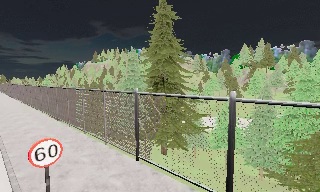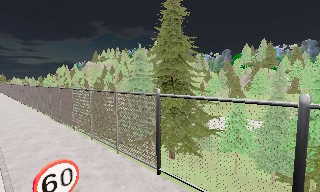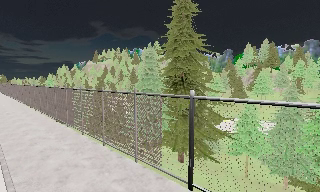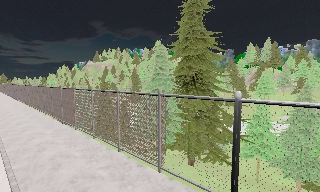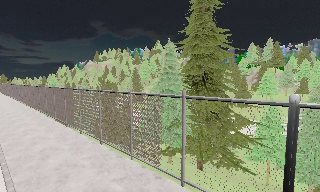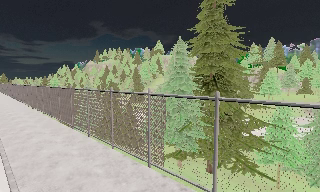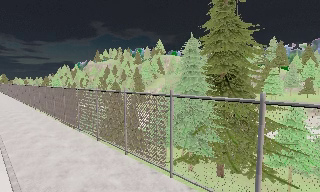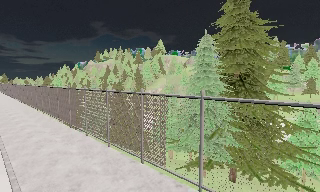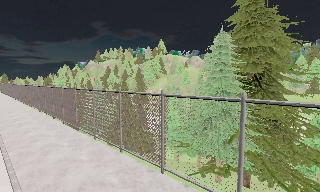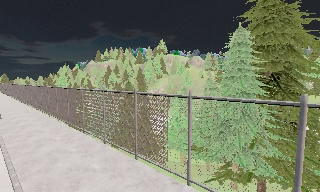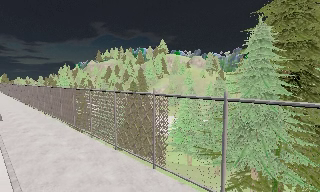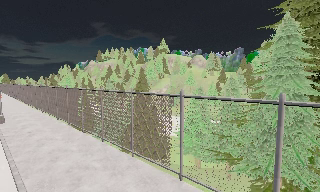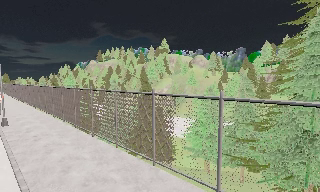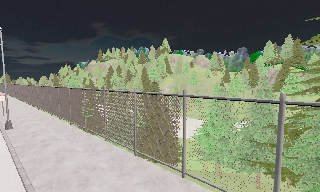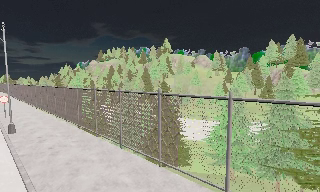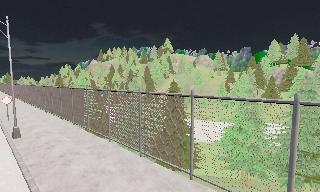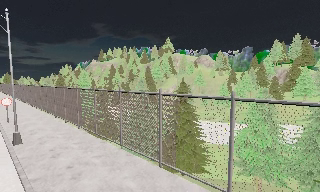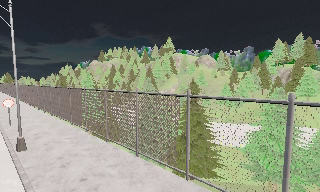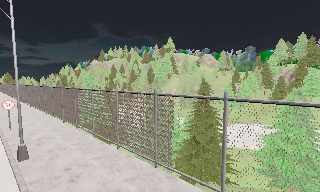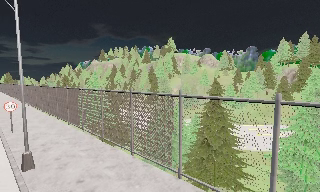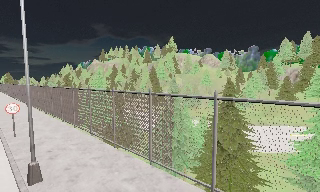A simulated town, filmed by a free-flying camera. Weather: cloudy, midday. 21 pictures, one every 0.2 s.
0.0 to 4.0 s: The camera travels to its left and forward, about 25 m, so close, fixed things drift to the right.
The film runs forward here.
